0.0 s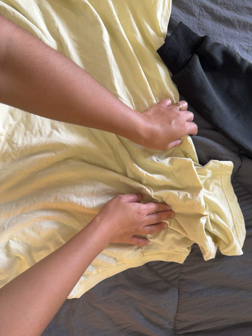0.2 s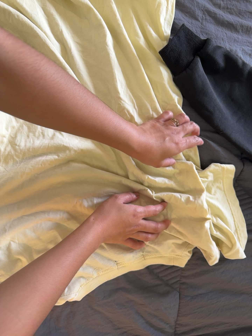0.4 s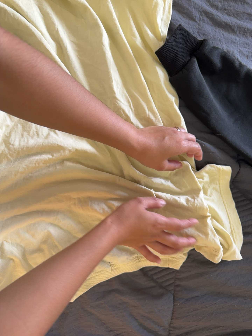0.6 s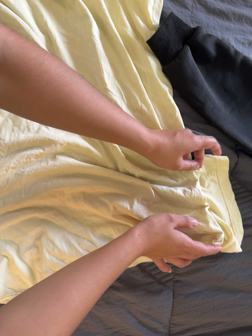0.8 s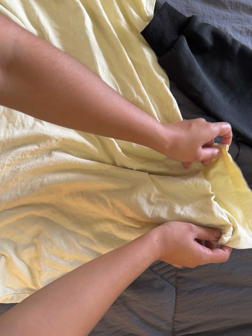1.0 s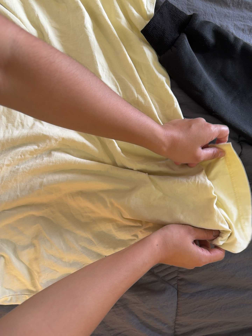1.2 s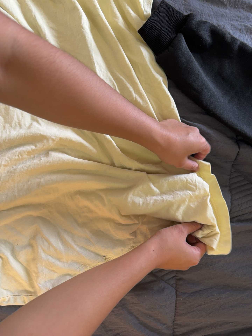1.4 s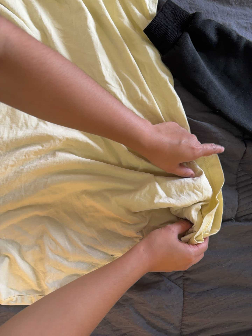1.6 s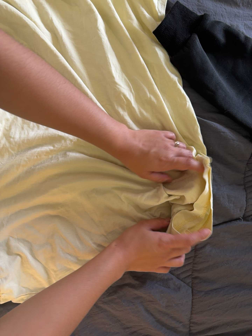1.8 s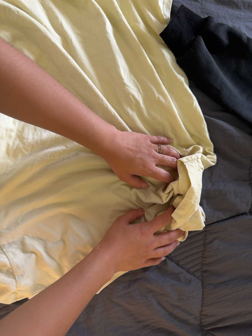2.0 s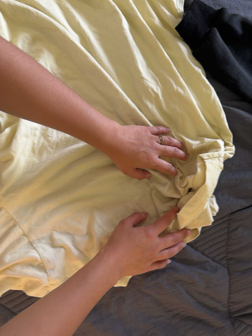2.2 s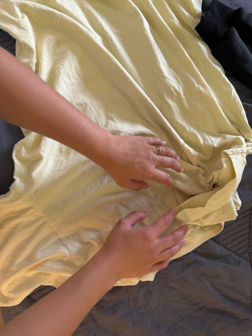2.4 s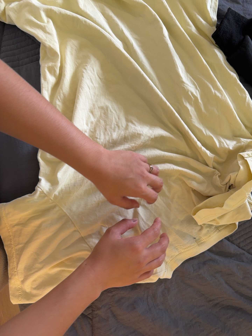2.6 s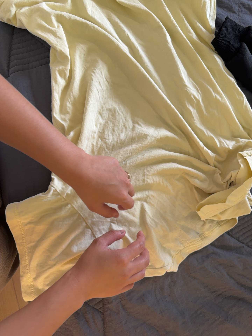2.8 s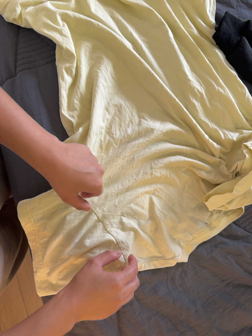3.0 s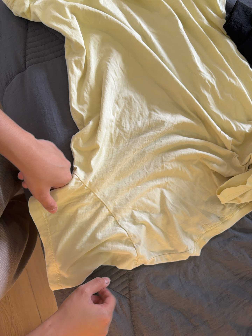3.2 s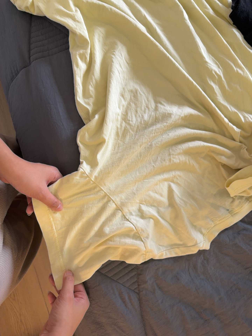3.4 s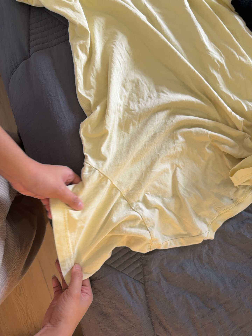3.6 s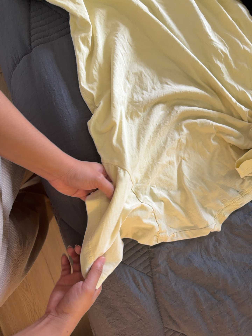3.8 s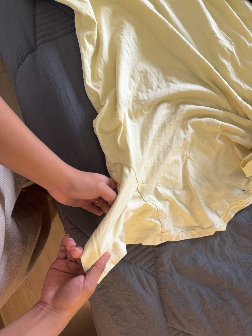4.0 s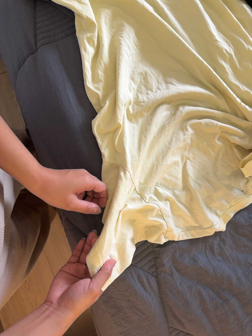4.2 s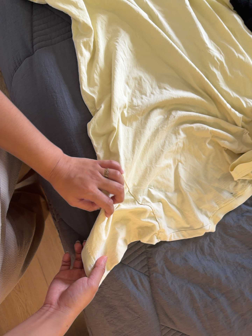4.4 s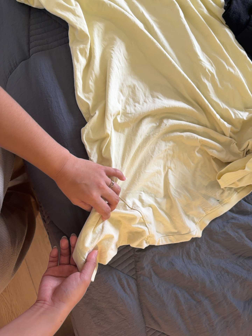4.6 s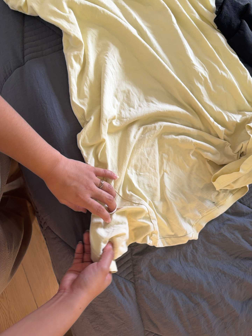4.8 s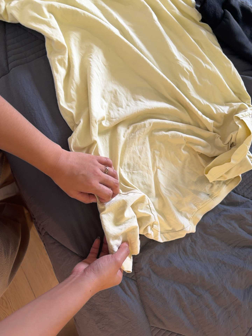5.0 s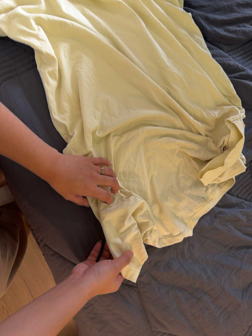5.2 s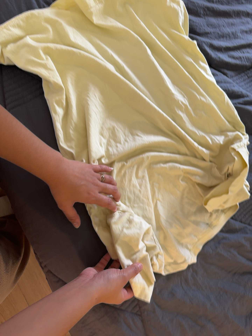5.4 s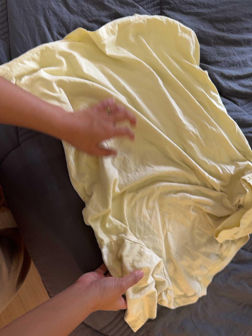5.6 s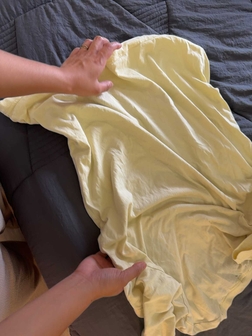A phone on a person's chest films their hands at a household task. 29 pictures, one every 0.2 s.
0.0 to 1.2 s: The camera shifts only a little, or ends up much as it began.
1.2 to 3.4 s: The camera travels to its left, about 26 cm, so close, fixed things drift to the right. It rolls about its line of sight by about 10 degrees, and the scene rotates counterclockwise.
3.4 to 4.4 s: The camera shifts only a little, or ends up much as it began.
4.4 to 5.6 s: The camera travels toward the top of its view, about 16 cm, so close, fixed things drift downward. It rolls about its line of sight by about 10 degrees, and the scene rotates counterclockwise.
The film runs backward here.
